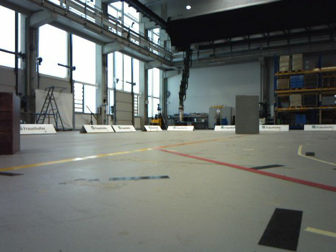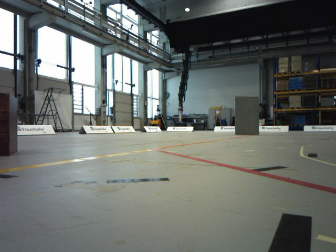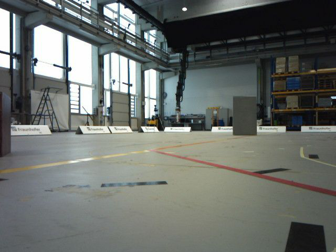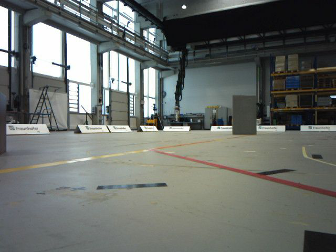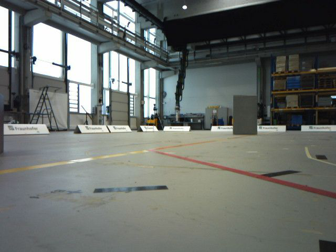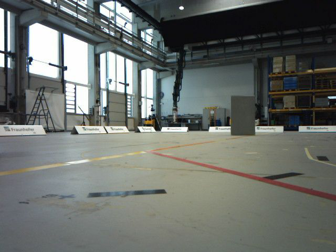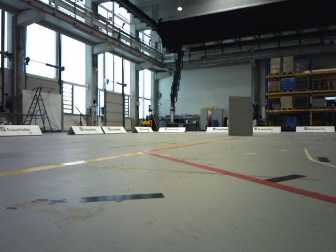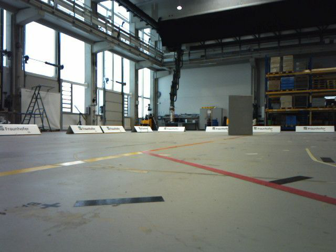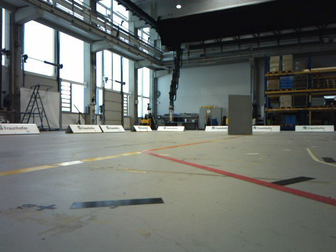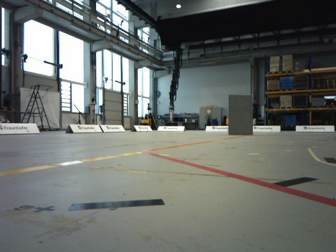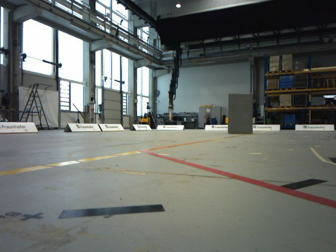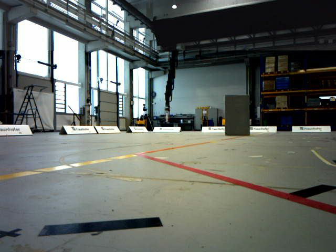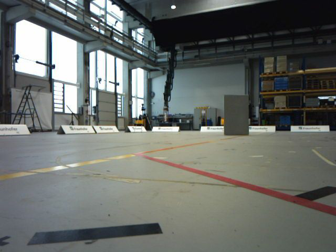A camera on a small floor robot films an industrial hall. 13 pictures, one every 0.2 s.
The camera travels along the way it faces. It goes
forward.
0.0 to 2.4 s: The camera travels forward, about 0.5 m, so what stands in front looms larger.
The film runs forward here.
